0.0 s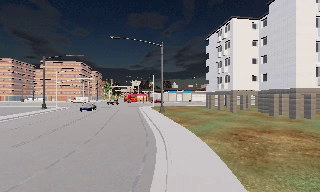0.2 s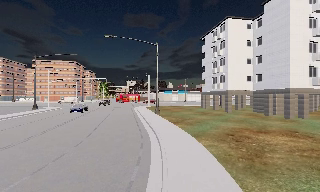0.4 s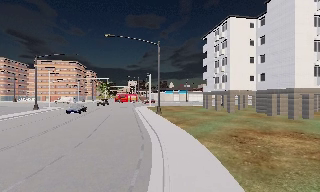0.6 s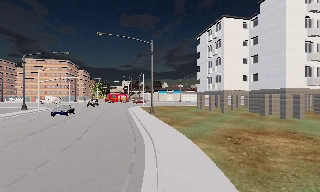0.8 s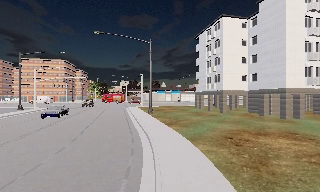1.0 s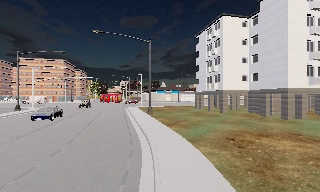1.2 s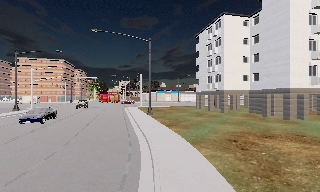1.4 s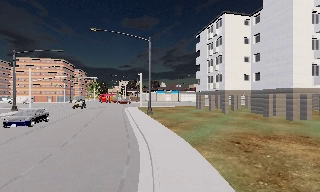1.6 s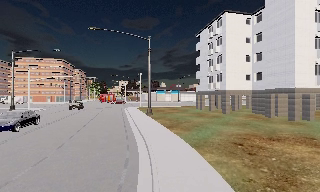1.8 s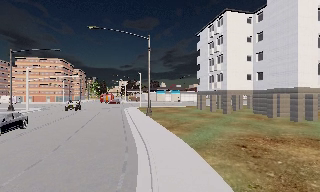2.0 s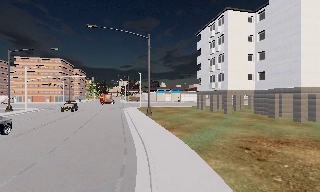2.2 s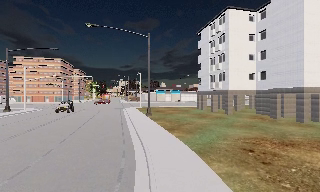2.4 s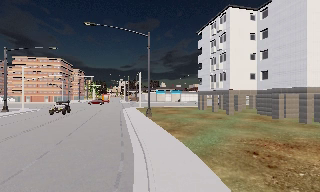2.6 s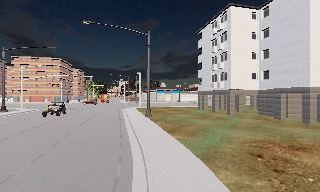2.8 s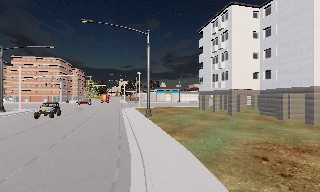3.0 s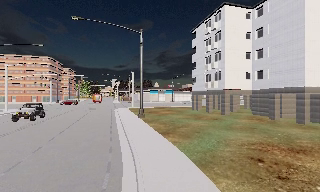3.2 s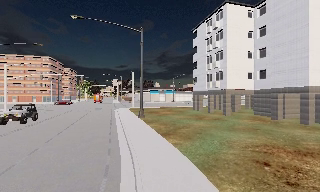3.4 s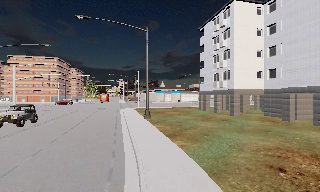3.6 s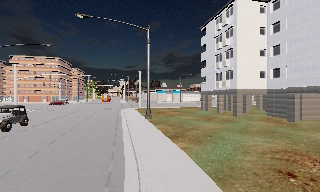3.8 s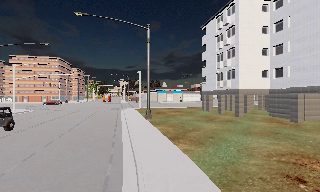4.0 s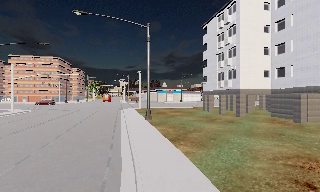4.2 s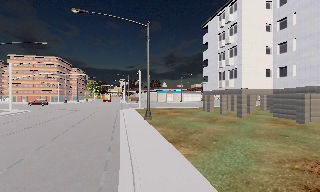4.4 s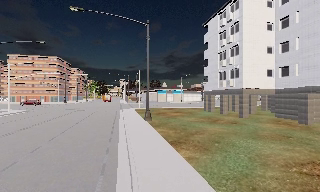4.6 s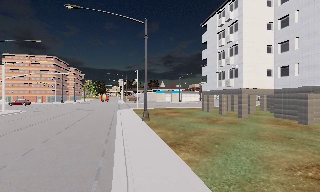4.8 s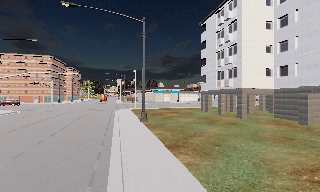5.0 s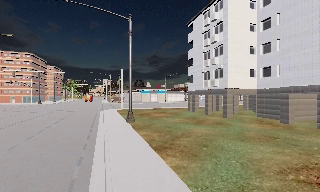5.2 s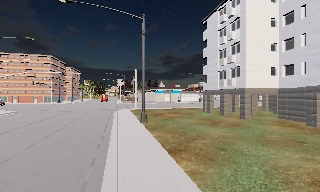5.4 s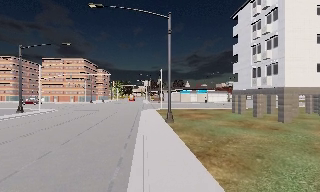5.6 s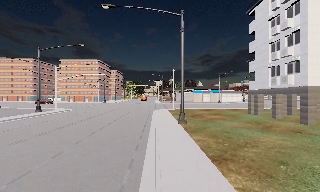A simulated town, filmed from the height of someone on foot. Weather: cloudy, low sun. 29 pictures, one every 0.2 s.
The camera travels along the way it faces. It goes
forward.
0.0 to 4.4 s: The camera travels forward, about 7 m, so what stands in front looms larger.
4.4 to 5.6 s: The camera swings to its left by about 10 degrees, and the scene slides to the right. It travels forward, about 2 m, so what stands in front looms larger.
The film runs forward here.
